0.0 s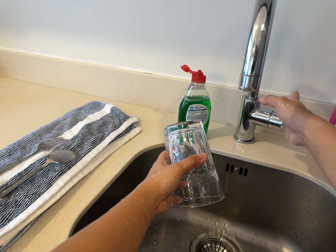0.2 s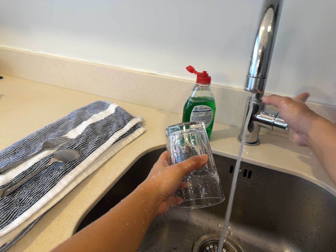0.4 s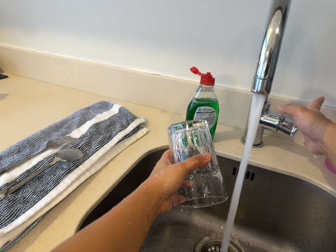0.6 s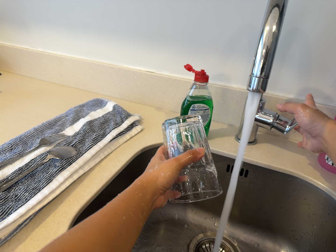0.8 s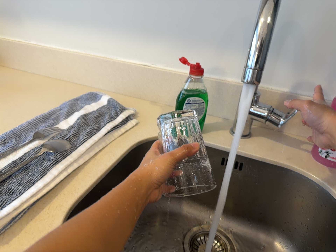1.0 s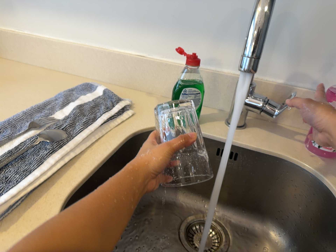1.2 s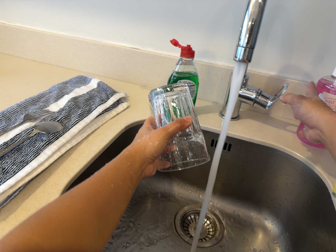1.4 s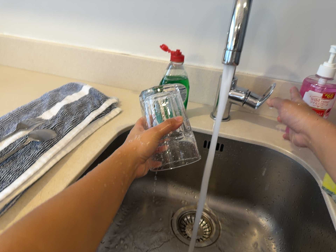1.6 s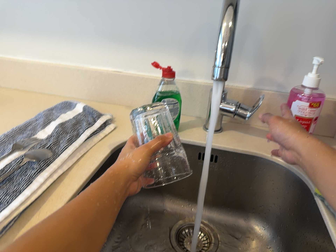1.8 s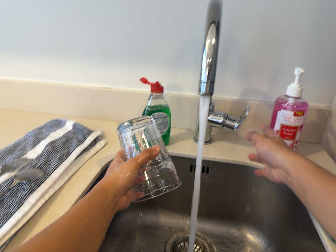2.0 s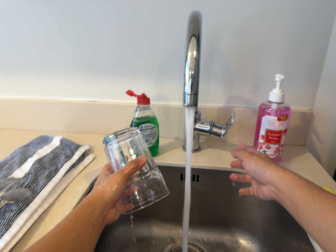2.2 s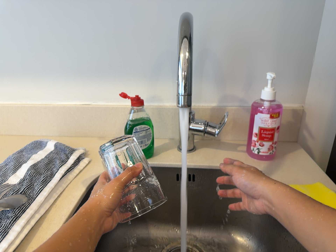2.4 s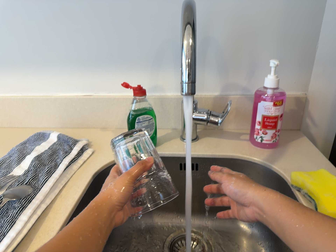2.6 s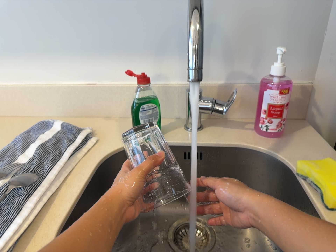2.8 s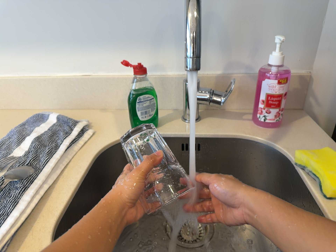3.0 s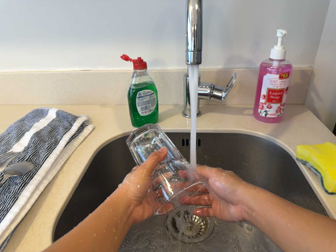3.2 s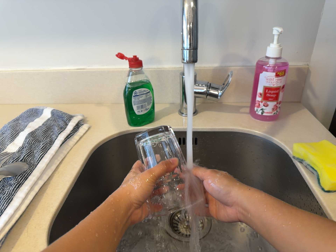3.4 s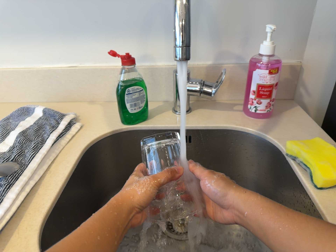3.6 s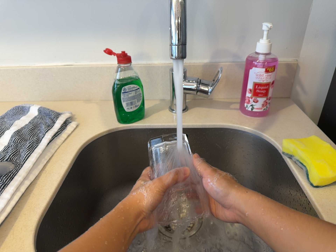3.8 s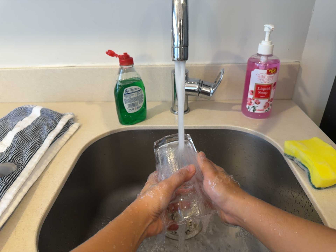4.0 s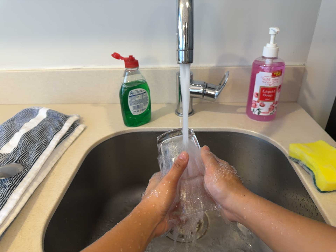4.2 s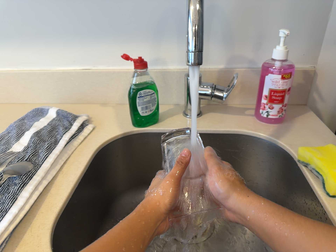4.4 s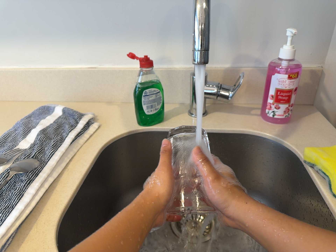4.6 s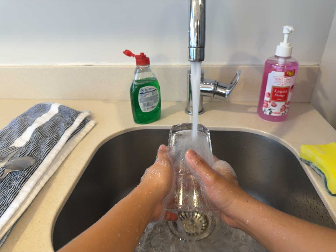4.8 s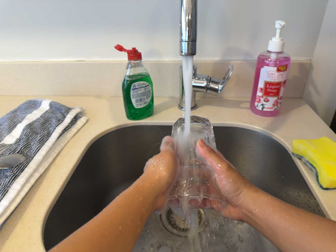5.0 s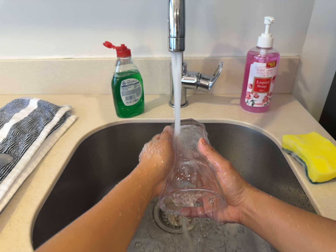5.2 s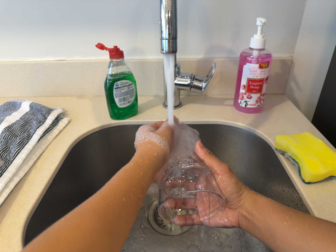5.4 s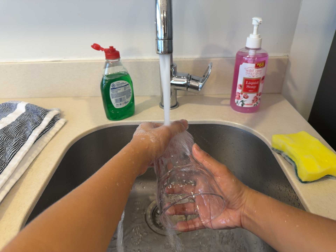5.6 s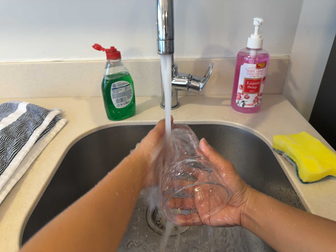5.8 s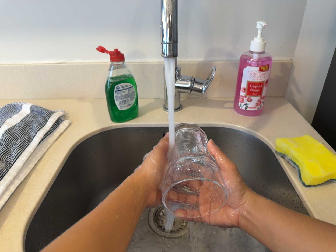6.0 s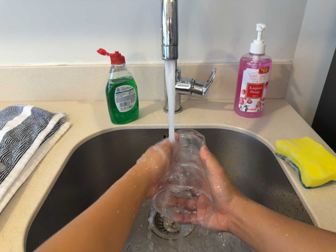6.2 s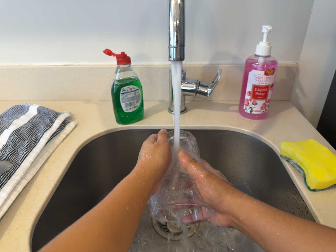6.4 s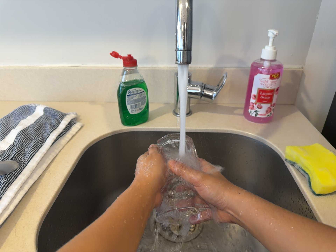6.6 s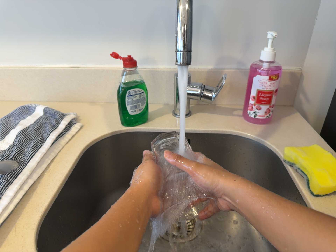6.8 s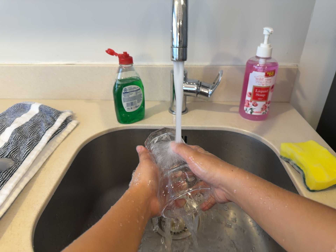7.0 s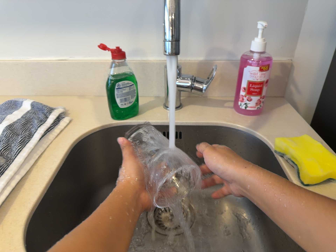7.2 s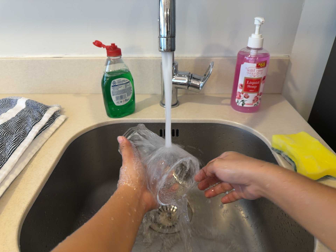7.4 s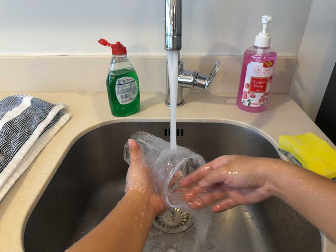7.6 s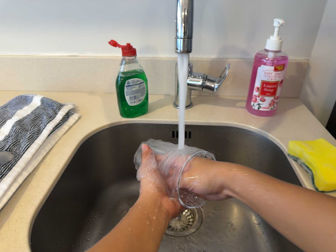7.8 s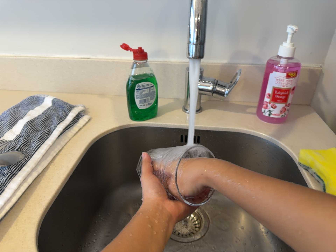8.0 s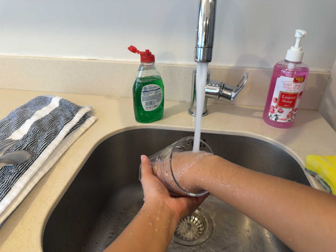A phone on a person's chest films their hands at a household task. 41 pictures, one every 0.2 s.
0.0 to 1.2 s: The camera shifts only a little, or ends up much as it began.
1.2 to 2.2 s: The camera's aim tips toward the top of its view by about 10 degrees, and the scene shifts downward. It rolls about its line of sight by about 10 degrees, and the scene rotates counterclockwise.
2.2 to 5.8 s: The camera's aim tips toward the bottom of its view by about 10 degrees, and the scene shifts upward.
5.8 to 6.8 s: The camera keeps its place and its aim.
6.8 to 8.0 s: The camera shifts only a little, or ends up much as it began.
The film runs backward here.
